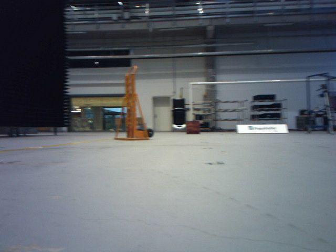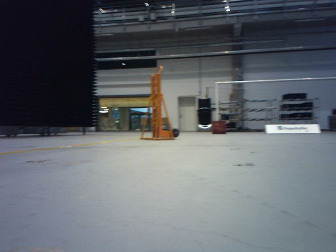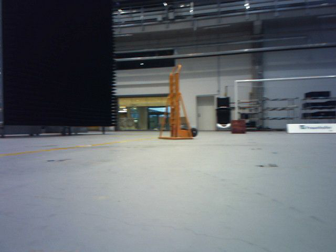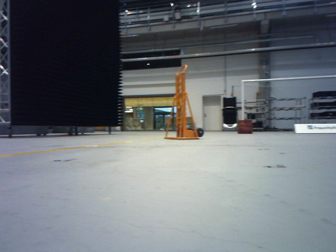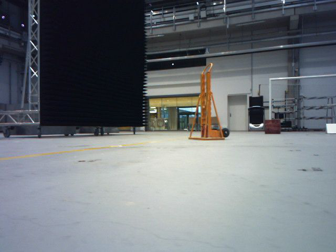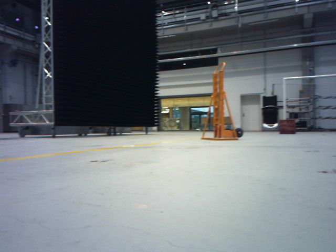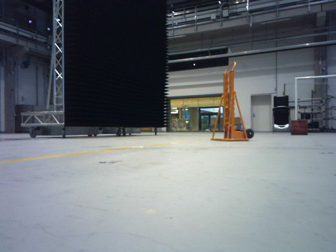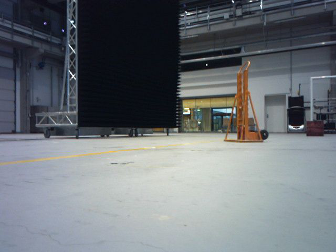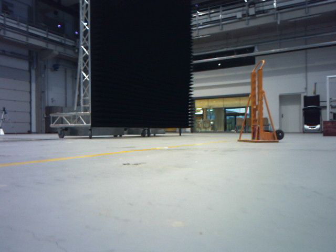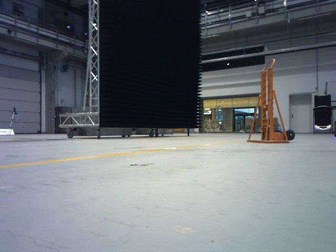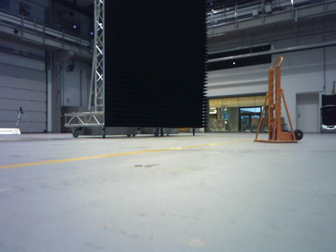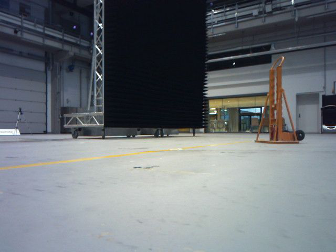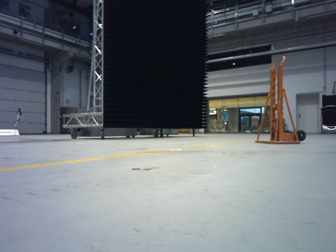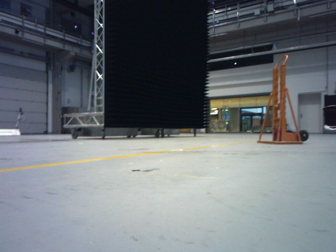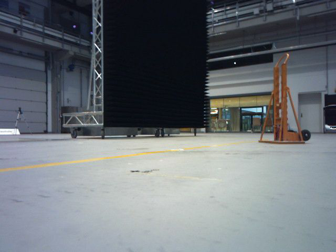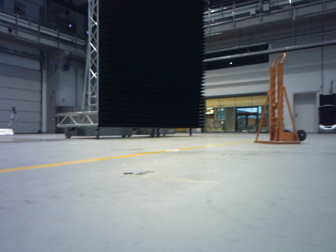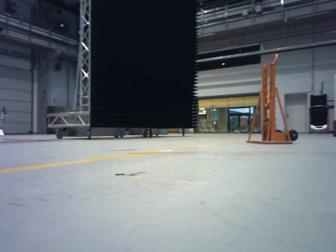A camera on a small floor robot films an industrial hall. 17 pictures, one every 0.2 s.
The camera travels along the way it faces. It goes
forward.
0.0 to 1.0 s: The camera pans to its left, which is counterclockwise from overhead, by about 20 degrees. It travels forward, about 0.1 m, so what stands in front looms larger.
1.0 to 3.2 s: The camera travels forward, about 0.4 m, so what stands in front looms larger.
The film runs forward here.
